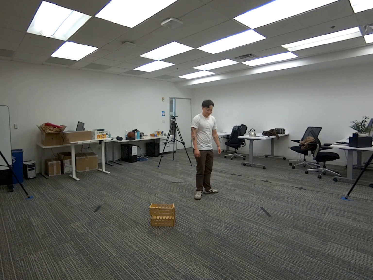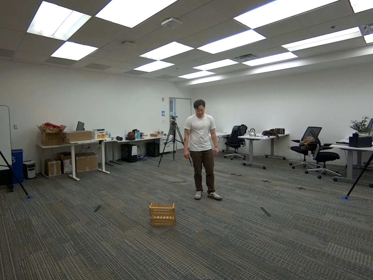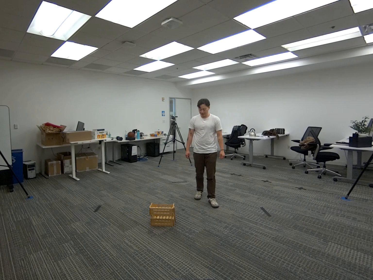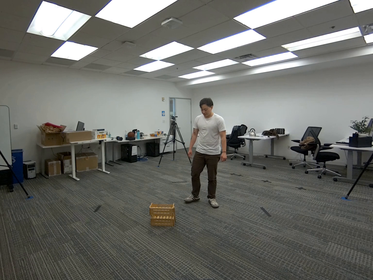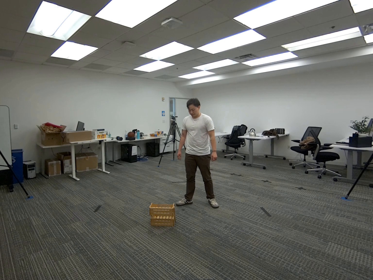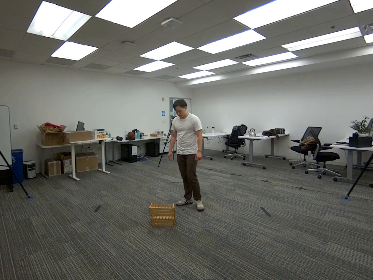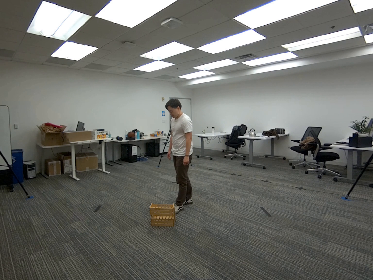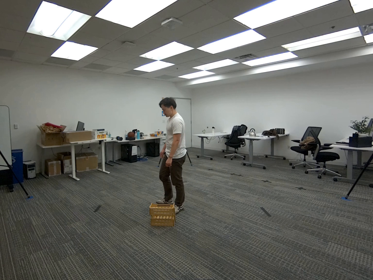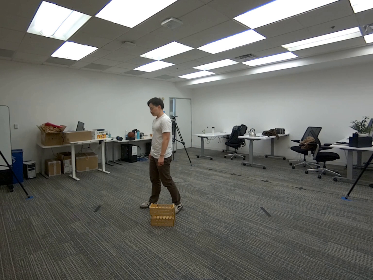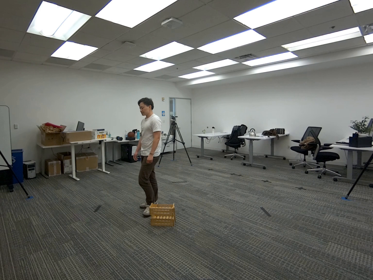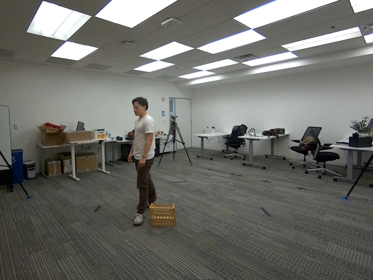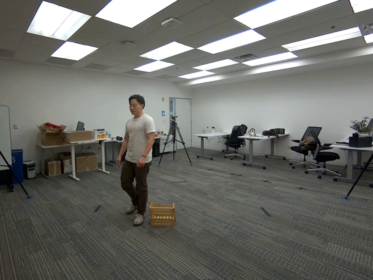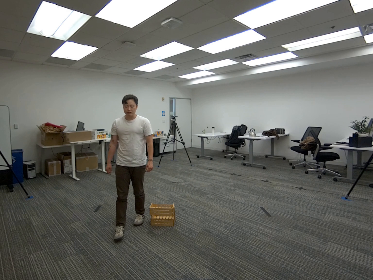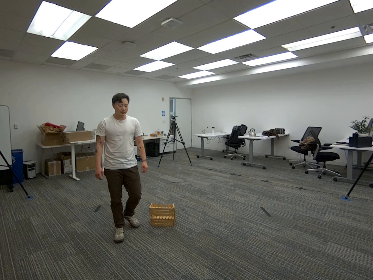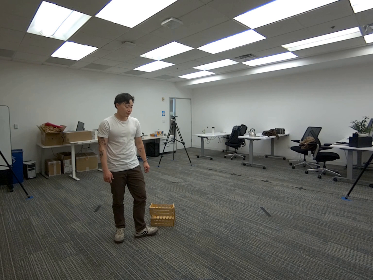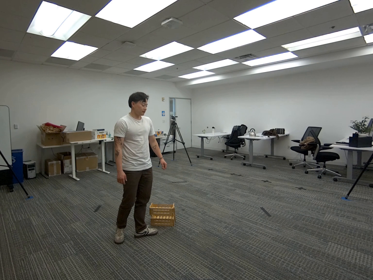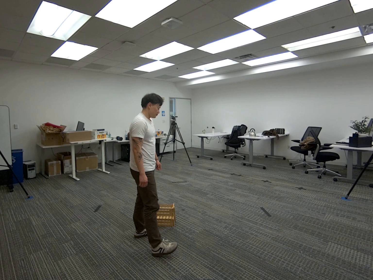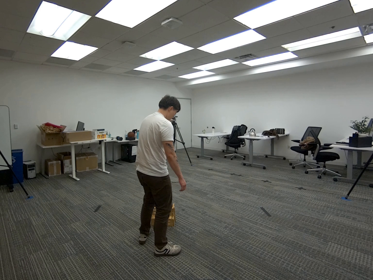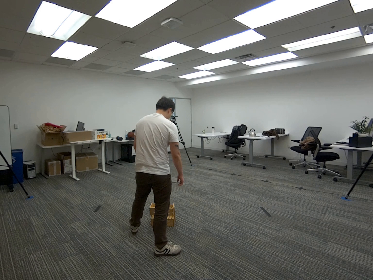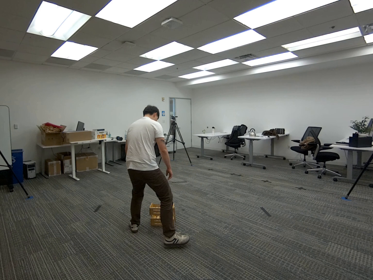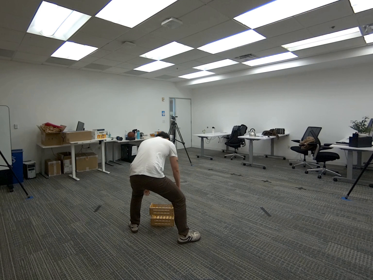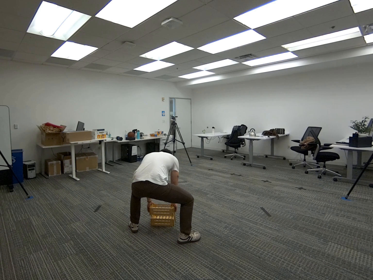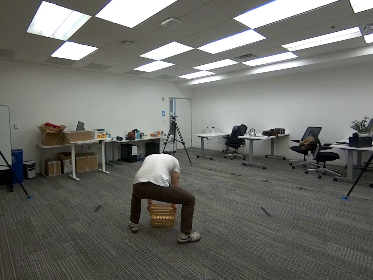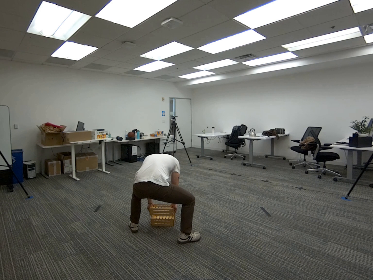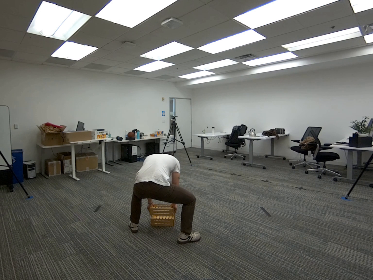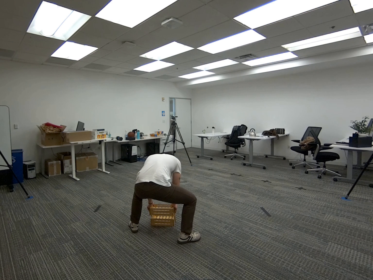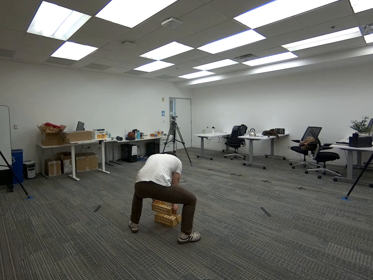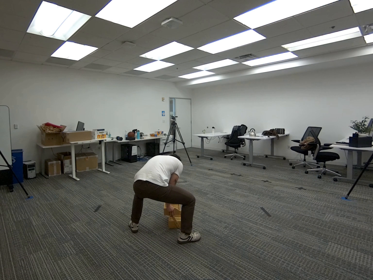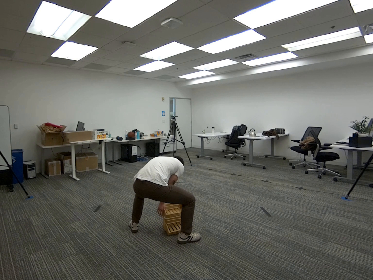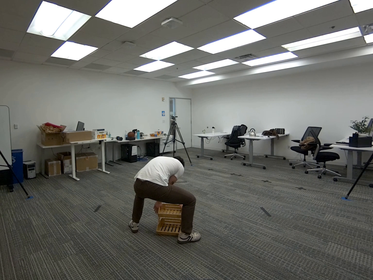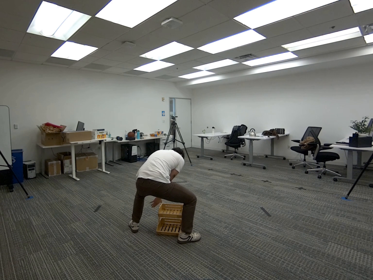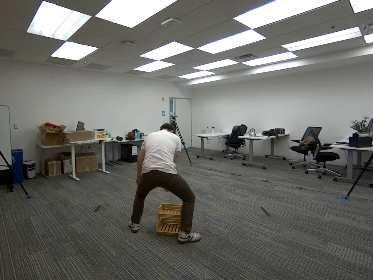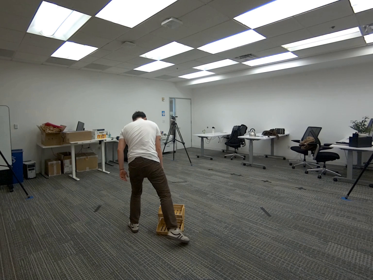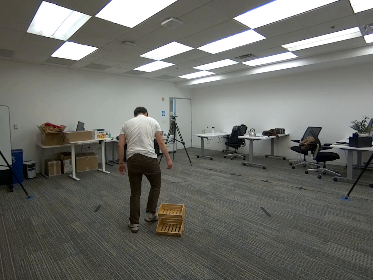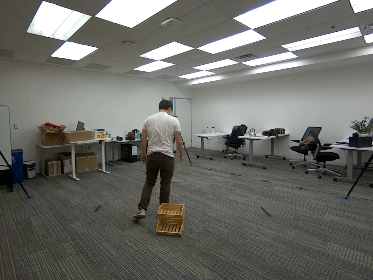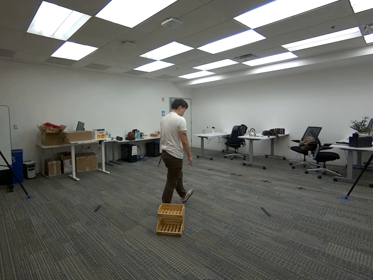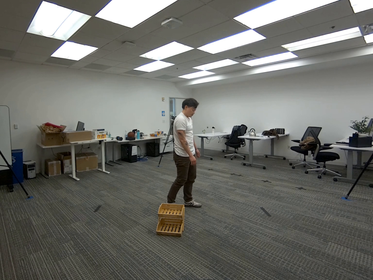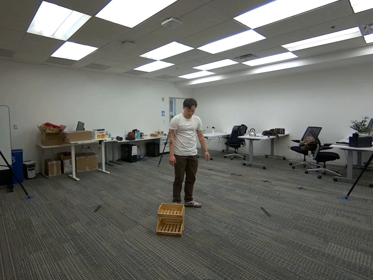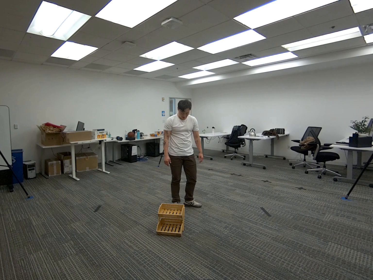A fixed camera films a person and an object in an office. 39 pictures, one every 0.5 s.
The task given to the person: Walk over to the wooden crate and rotate the wooden crate 180°.
